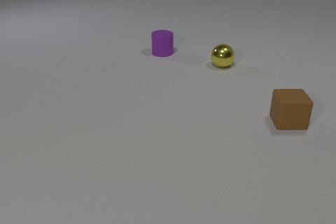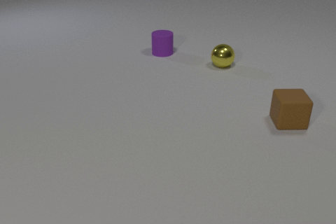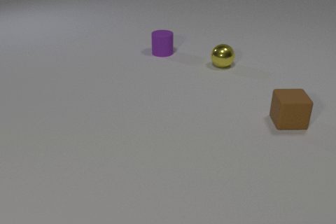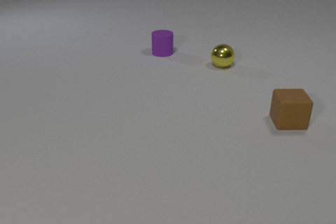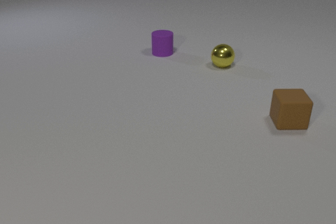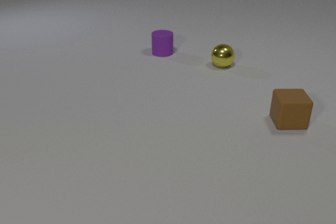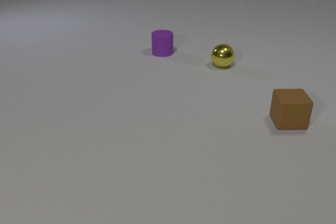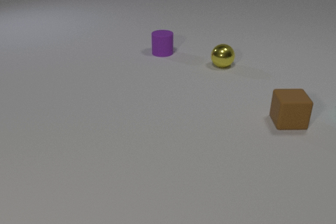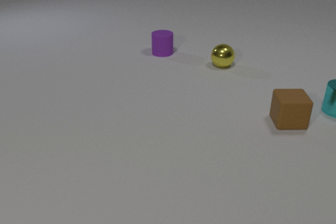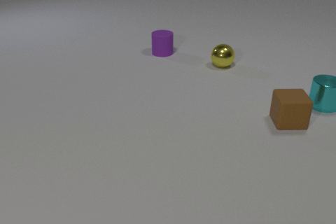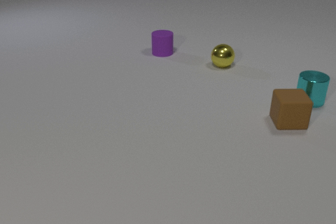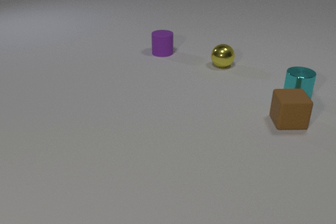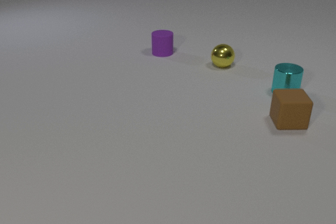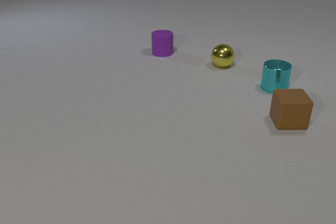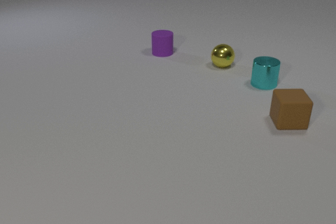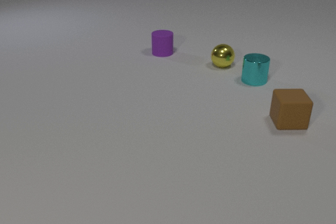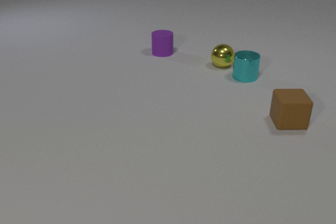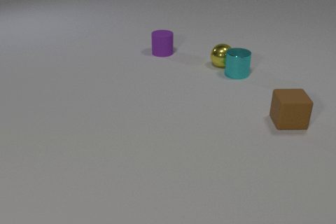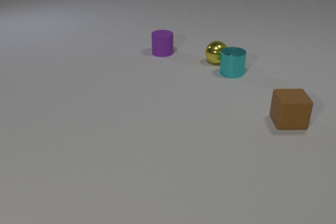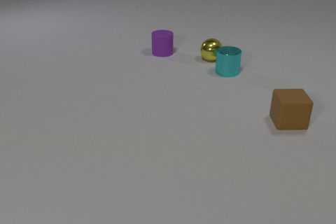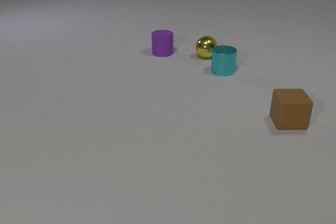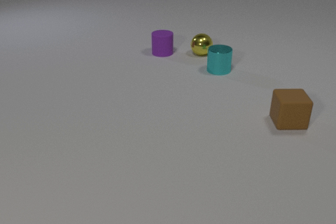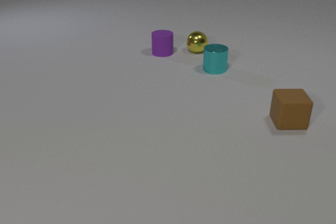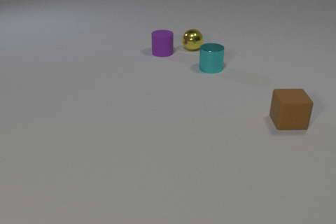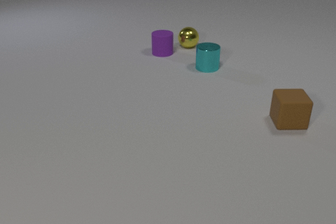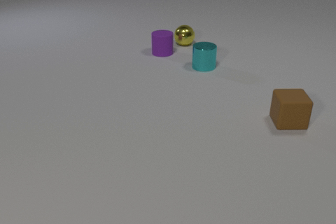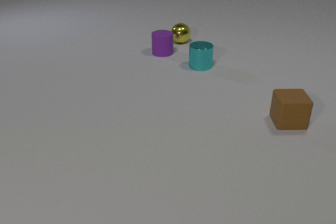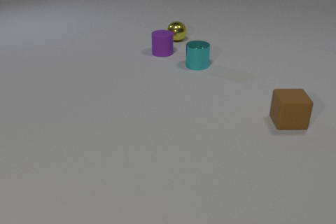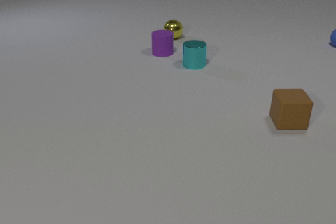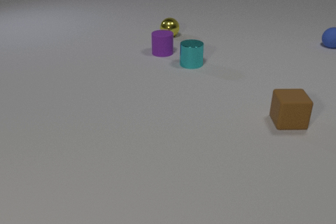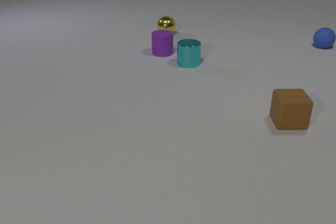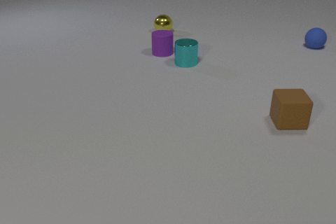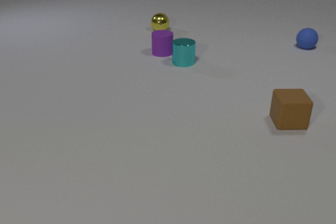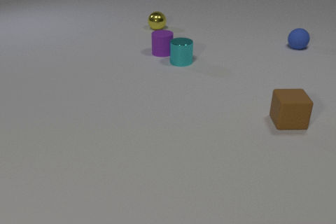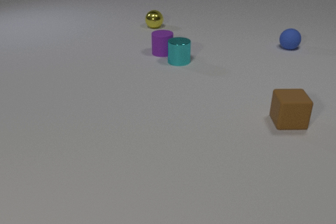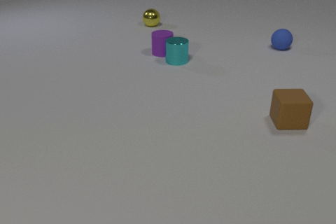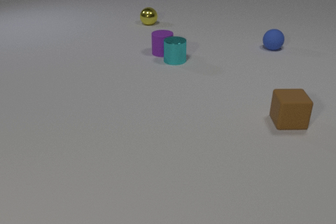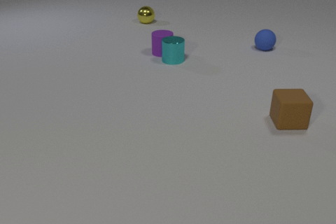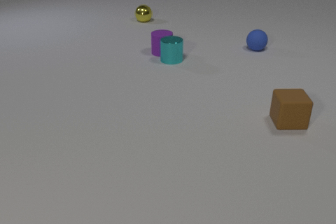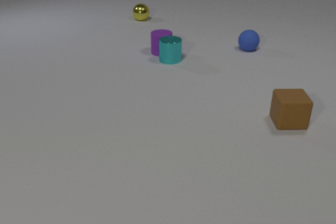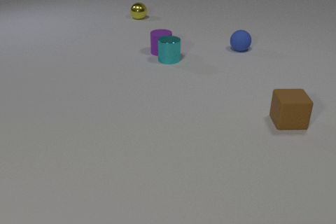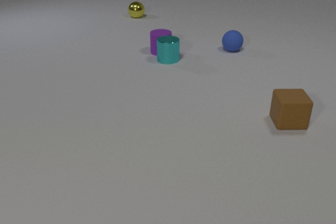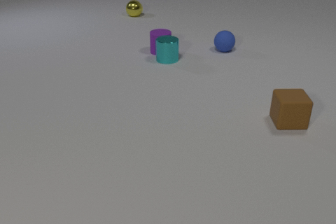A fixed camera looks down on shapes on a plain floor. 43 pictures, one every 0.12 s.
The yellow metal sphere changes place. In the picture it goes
away from the camera.
The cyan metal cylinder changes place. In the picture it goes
to the left.
0.00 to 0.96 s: The cyan metal cylinder comes in at the right edge, slides to the left.
0.96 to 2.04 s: The cyan metal cylinder slides to the left and away from the camera. The cyan metal cylinder and the yellow metal sphere collide.
2.04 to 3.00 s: The cyan metal cylinder slides to the left and away from the camera. The yellow metal sphere rolls away from the camera and to the left.
3.00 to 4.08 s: The cyan metal cylinder slides to the left and away from the camera. The yellow metal sphere rolls away from the camera and to the left. The blue rubber sphere comes in at the right edge, rolls to the left and toward the camera.
4.08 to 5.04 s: The cyan metal cylinder slides to the left and away from the camera. The yellow metal sphere rolls away from the camera and to the left. The blue rubber sphere rolls to the left. The cyan metal cylinder and the purple rubber cylinder collide.
How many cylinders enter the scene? 1.
What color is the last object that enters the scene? blue.
How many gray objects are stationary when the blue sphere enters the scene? 0.
